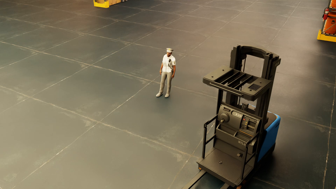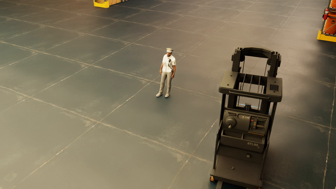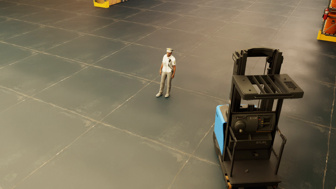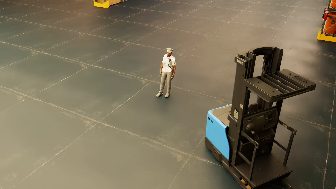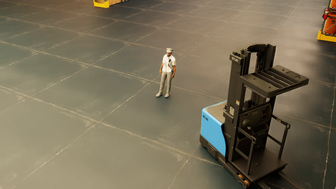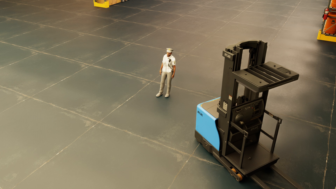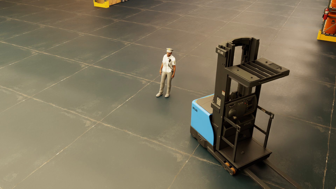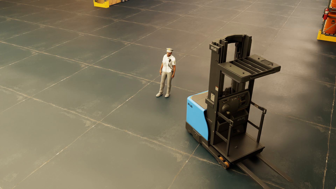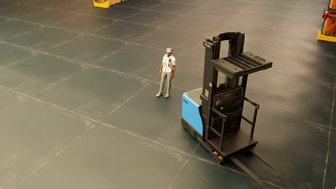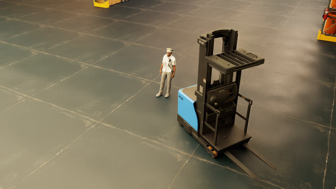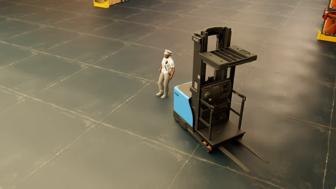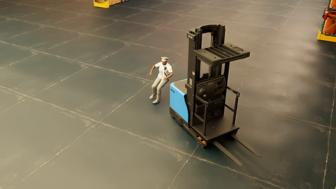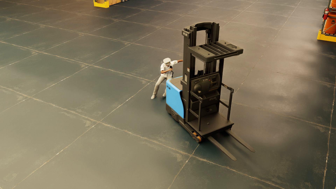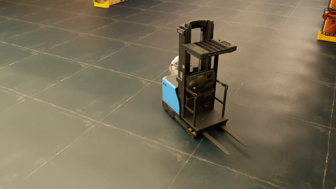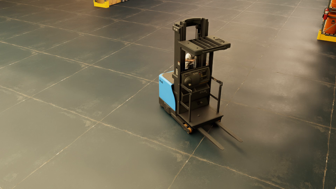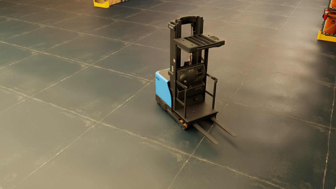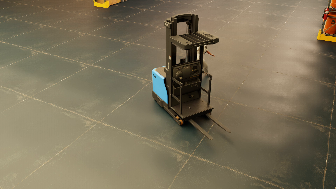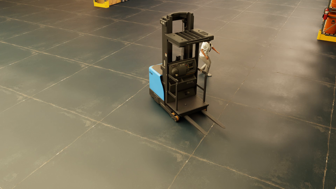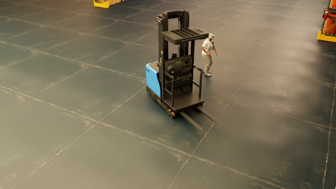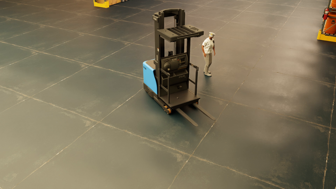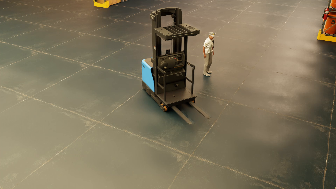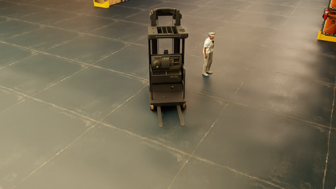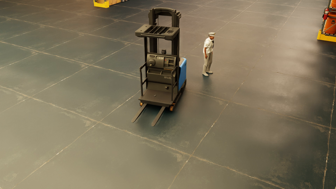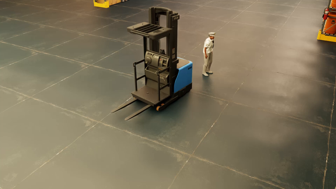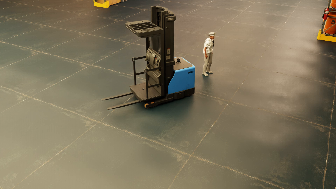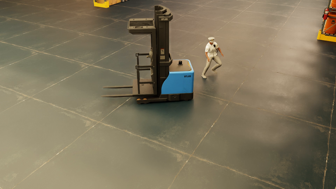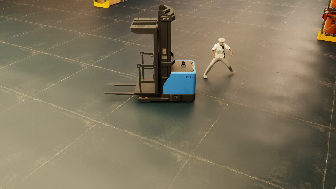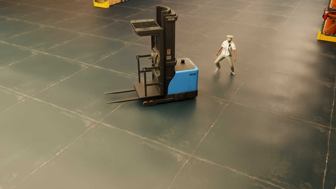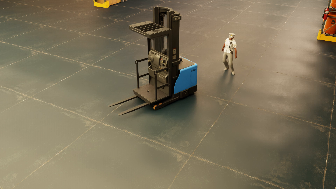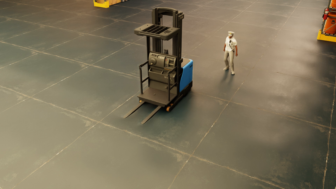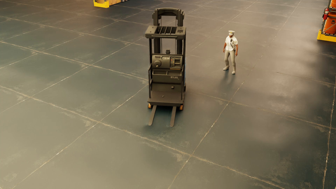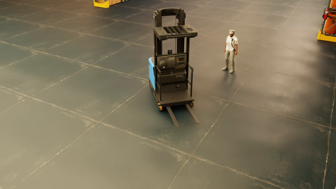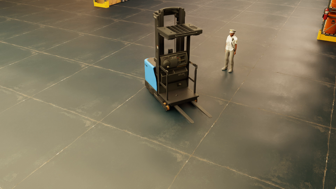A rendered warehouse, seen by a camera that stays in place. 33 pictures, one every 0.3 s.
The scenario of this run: Near miss between a forklift and a person.
